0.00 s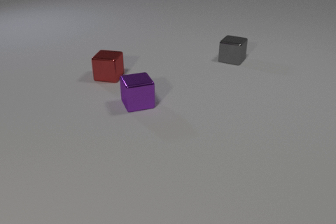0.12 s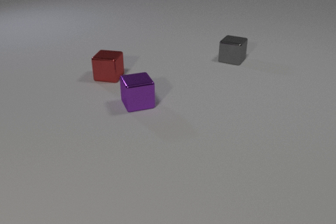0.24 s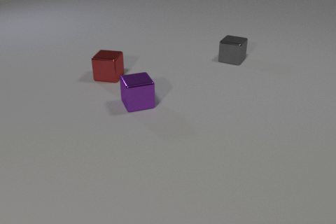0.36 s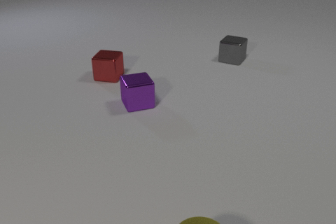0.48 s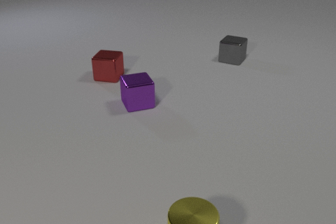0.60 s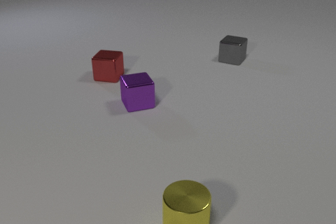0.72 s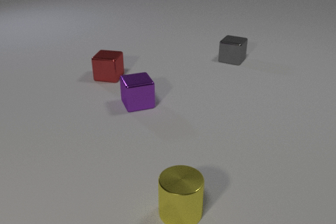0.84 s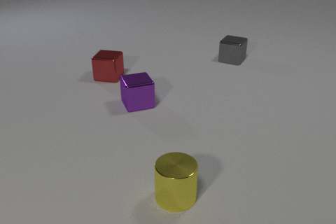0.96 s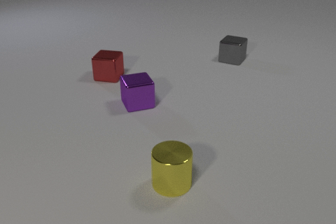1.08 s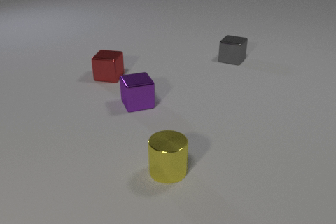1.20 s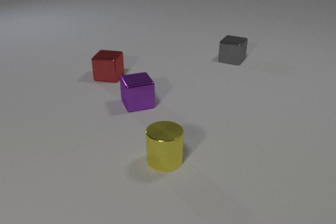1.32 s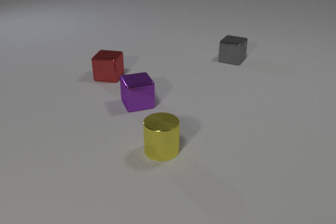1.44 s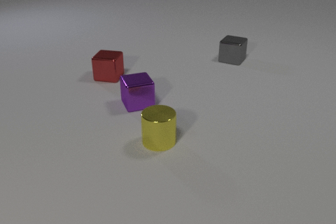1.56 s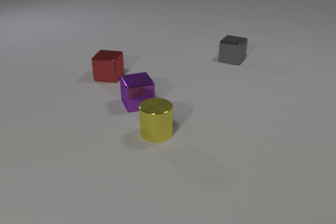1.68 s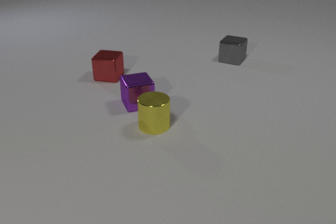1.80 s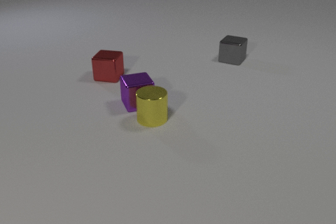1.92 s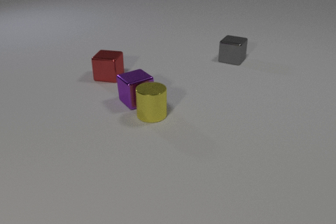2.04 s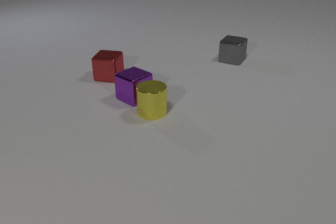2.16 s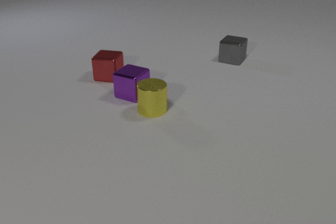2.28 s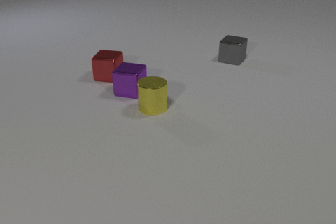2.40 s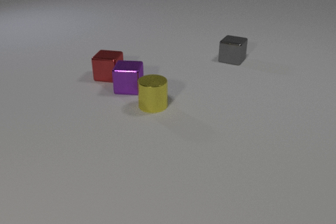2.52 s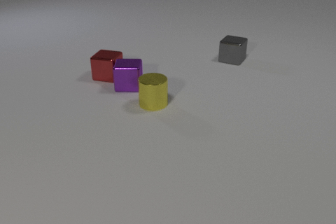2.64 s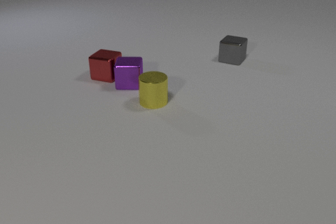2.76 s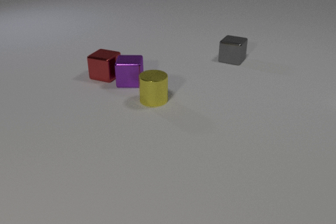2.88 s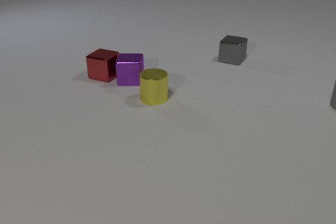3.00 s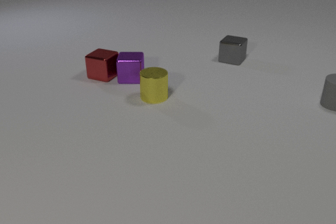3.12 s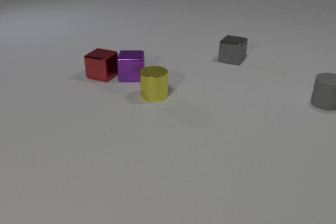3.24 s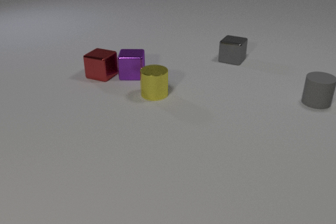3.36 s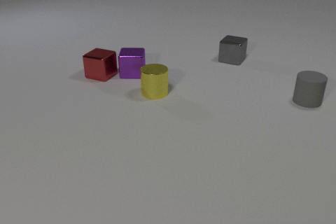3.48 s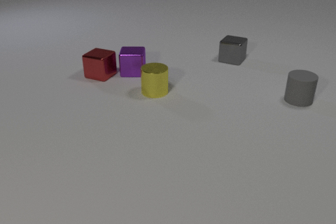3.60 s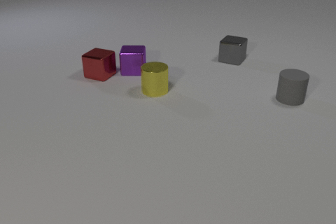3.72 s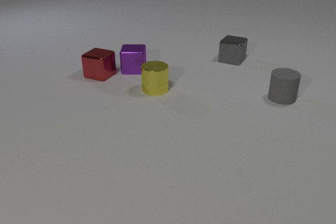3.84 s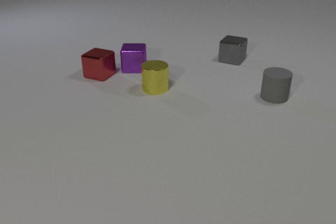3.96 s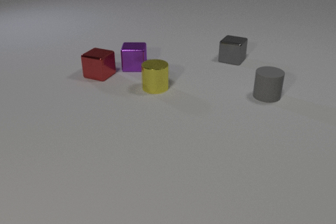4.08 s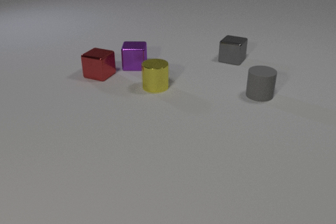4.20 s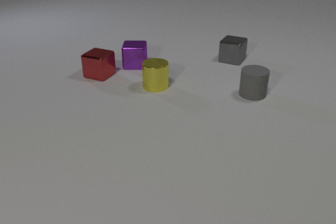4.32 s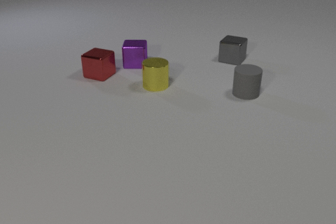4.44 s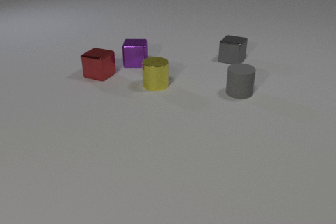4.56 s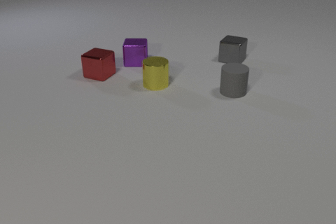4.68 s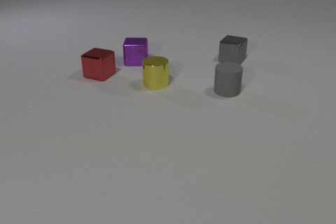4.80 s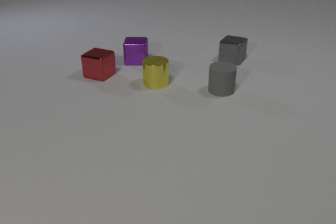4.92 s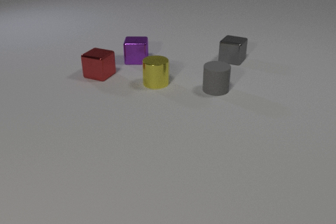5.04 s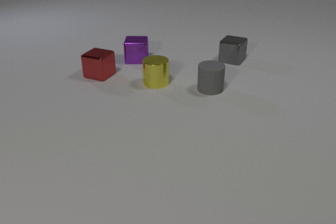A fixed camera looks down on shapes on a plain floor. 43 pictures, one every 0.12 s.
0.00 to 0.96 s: The yellow metal cylinder comes in at the bottom edge, slides away from the camera.
0.96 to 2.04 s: The yellow metal cylinder slides away from the camera. The purple metal cube slides away from the camera, spins so that its near face slides to the right, counterclockwise seen from above. The yellow metal cylinder and the purple metal cube collide.
2.04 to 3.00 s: The yellow metal cylinder slides away from the camera. The purple metal cube slides away from the camera, spins counterclockwise seen from above by about 45 degrees, its near face sliding to the right. The red metal cube slides to the left. The gray rubber cylinder comes in at the right edge, slides to the left. The purple metal cube and the red metal cube collide.
3.00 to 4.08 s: The yellow metal cylinder slides away from the camera. The purple metal cube slides away from the camera. The gray rubber cylinder slides to the left.
4.08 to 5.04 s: The yellow metal cylinder slides away from the camera. The purple metal cube slides away from the camera. The gray rubber cylinder slides to the left.
How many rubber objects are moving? 1.
How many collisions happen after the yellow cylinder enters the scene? 2.
What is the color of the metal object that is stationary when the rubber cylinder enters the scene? gray.
